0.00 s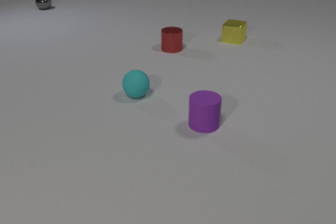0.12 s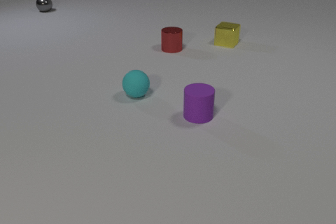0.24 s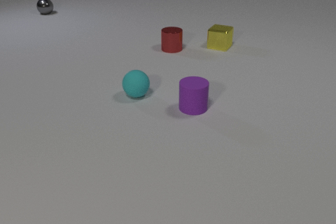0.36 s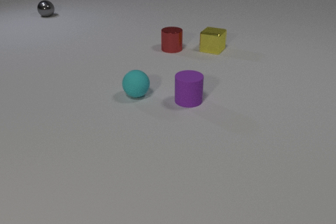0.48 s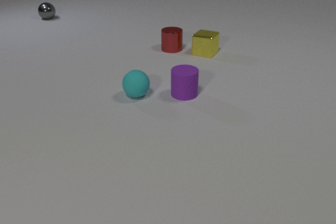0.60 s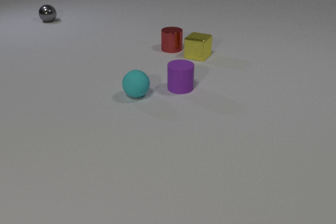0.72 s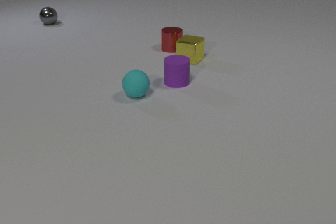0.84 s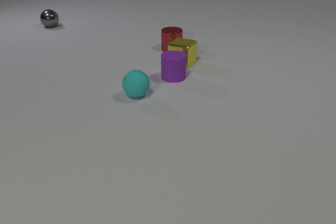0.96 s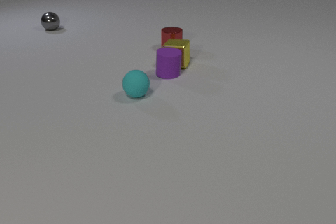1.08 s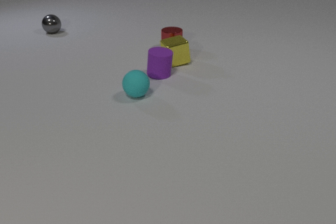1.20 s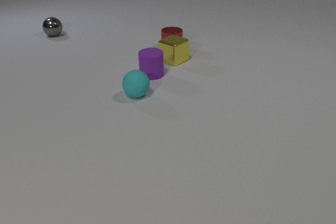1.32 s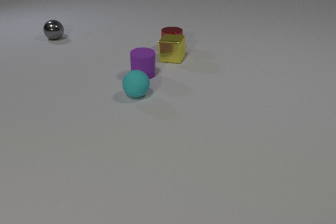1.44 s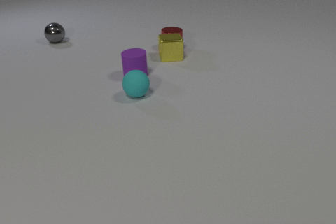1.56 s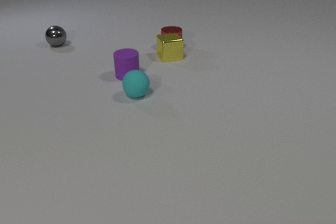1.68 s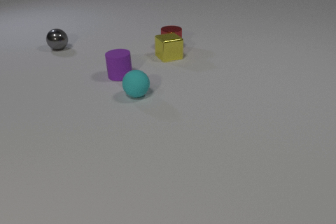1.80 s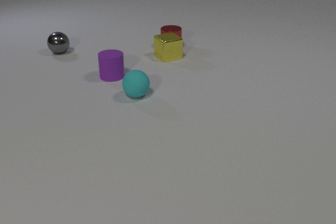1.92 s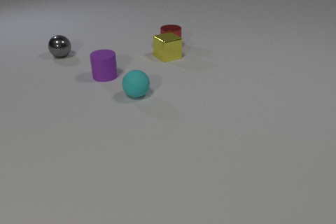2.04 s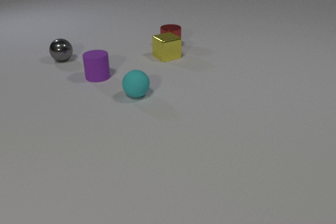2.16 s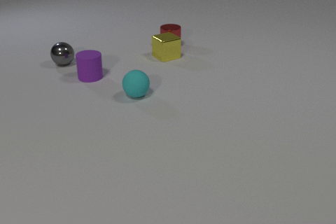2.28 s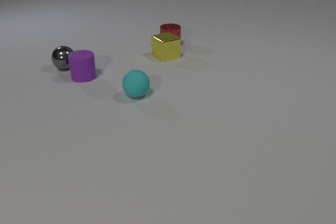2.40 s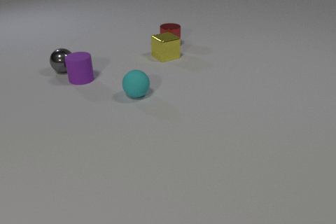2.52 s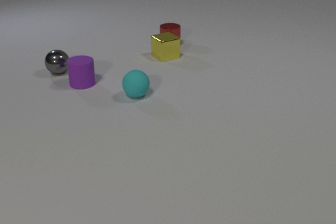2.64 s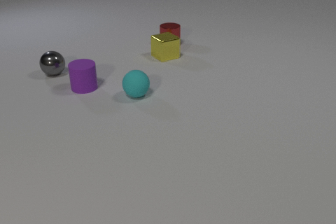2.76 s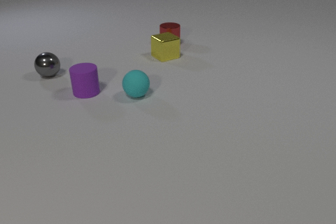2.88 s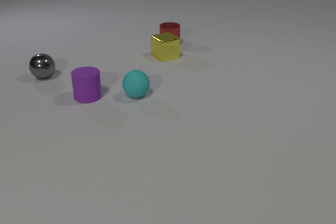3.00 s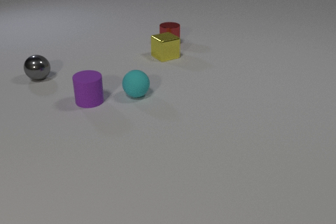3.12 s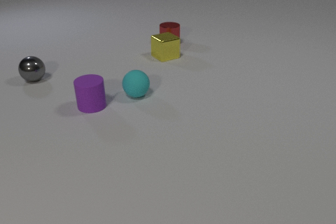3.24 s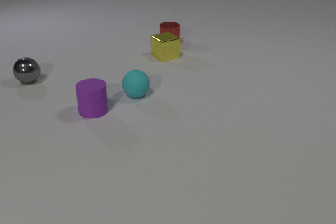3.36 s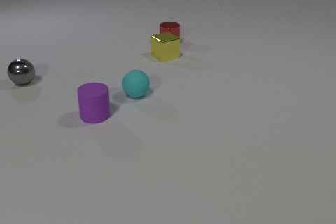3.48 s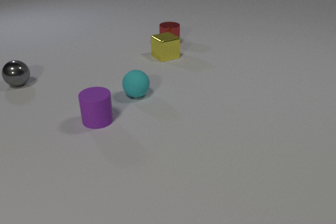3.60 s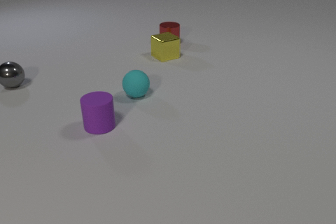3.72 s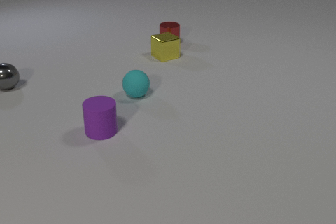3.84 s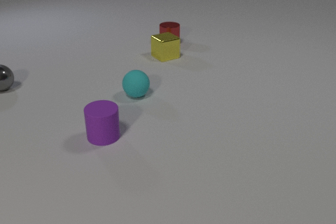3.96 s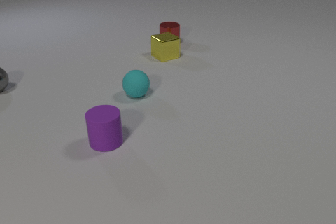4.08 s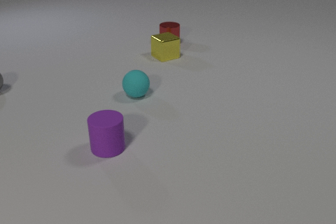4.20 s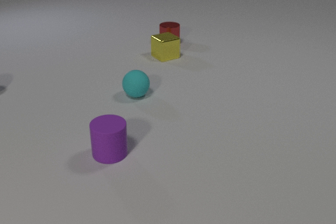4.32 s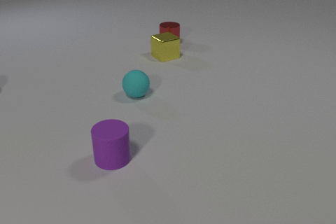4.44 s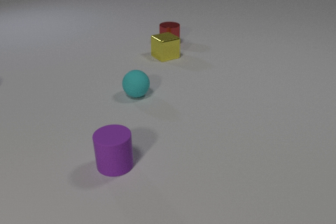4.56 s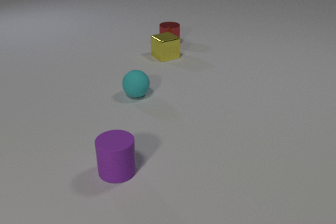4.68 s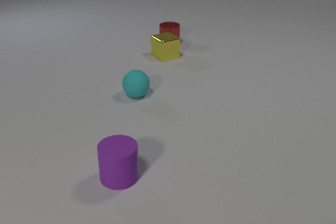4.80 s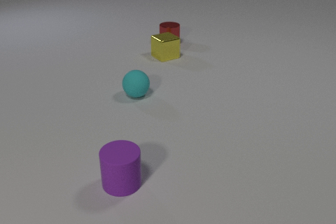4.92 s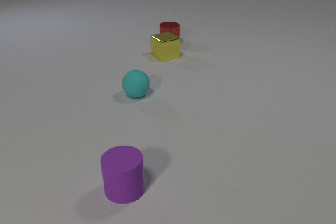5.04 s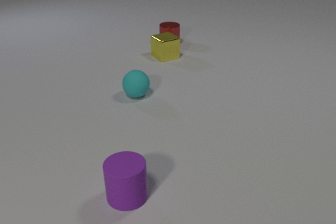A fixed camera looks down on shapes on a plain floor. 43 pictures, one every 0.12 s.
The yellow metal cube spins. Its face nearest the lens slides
to the right.
The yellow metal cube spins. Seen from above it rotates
counterclockwise.
0.00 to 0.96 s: The yellow metal cube slides toward the camera and to the left. The purple rubber cylinder slides away from the camera. The gray metal sphere rolls toward the camera. The yellow metal cube and the purple rubber cylinder collide.
0.96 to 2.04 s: The yellow metal cube slides away from the camera and to the left, spins counterclockwise seen from above by about 135 degrees, its near face sliding to the right. The purple rubber cylinder slides to the left. The red metal cylinder slides away from the camera. The gray metal sphere rolls toward the camera. The yellow metal cube and the red metal cylinder collide.
2.04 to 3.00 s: The purple rubber cylinder slides toward the camera. The red metal cylinder slides away from the camera. The gray metal sphere rolls toward the camera and to the left. The purple rubber cylinder and the gray metal sphere collide.
3.00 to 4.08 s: The purple rubber cylinder slides toward the camera. The gray metal sphere rolls to the left.
4.08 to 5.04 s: The purple rubber cylinder slides toward the camera. The gray metal sphere leaves at the left edge.
What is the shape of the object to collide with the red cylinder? cube.
How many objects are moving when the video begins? 3.
What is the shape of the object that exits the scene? sphere.
